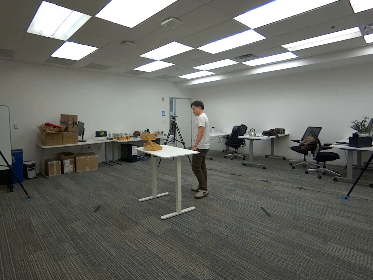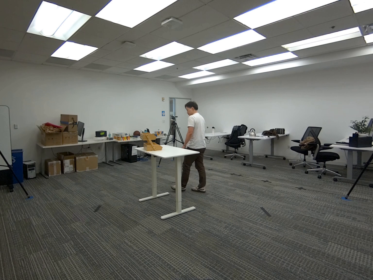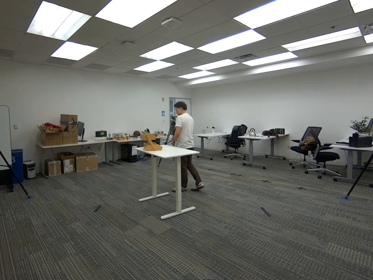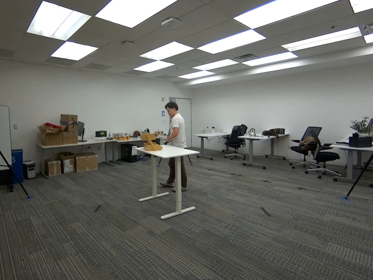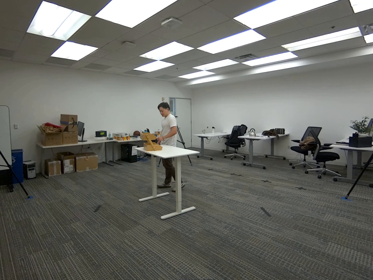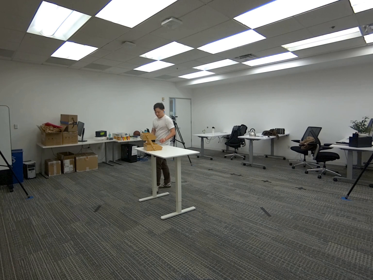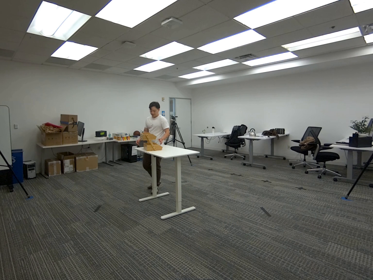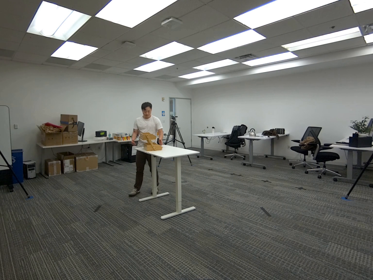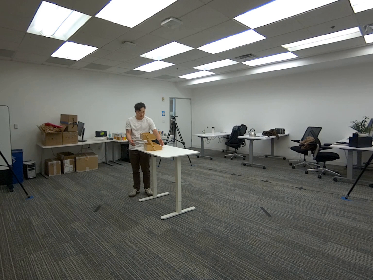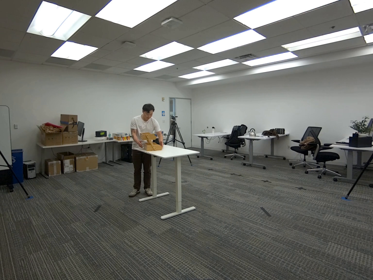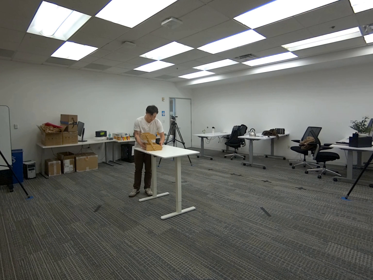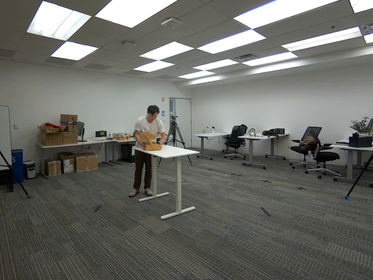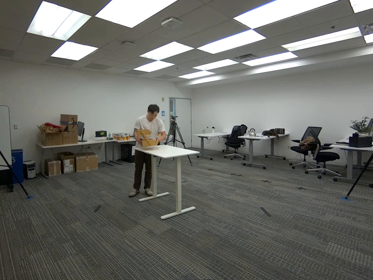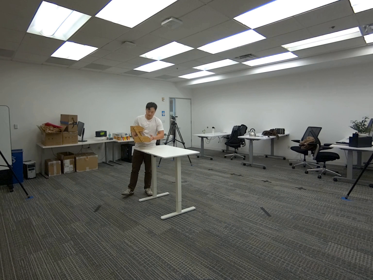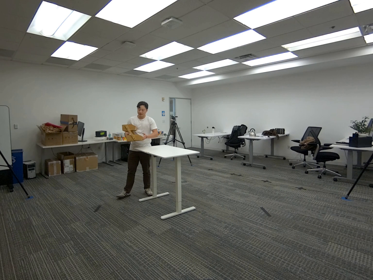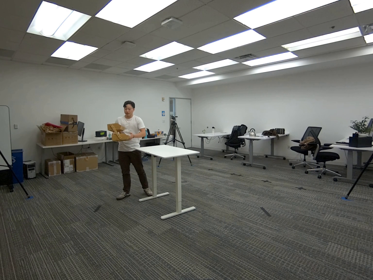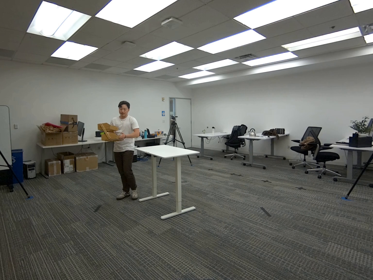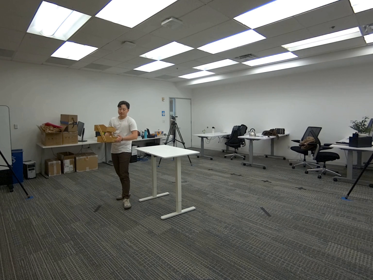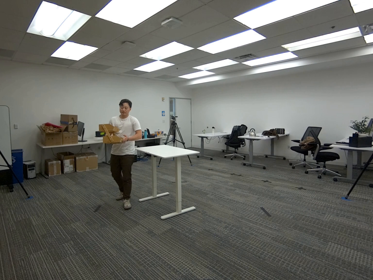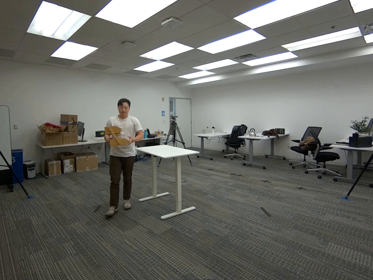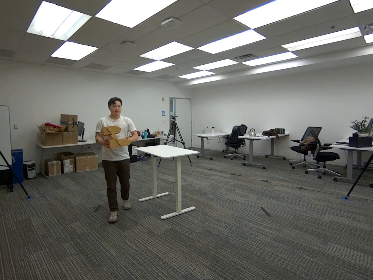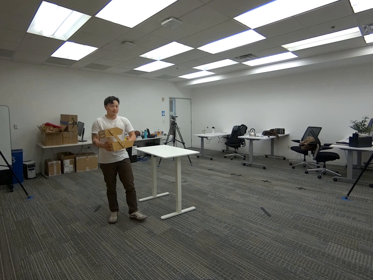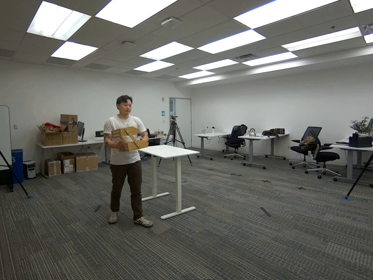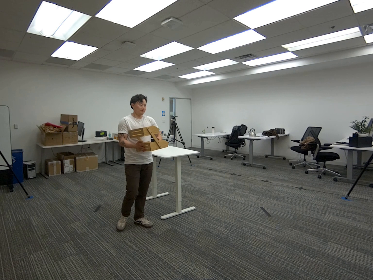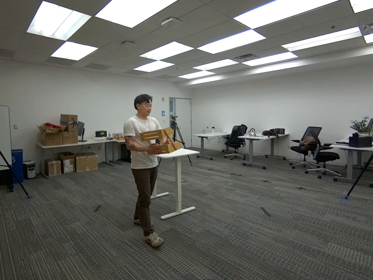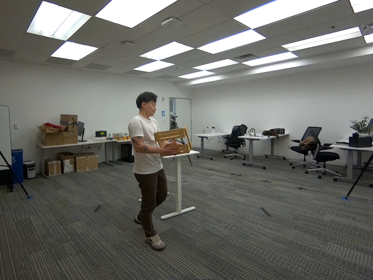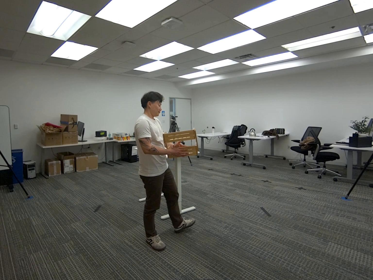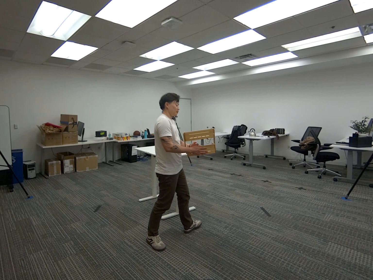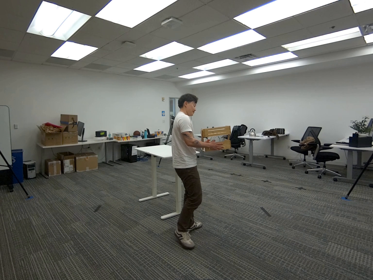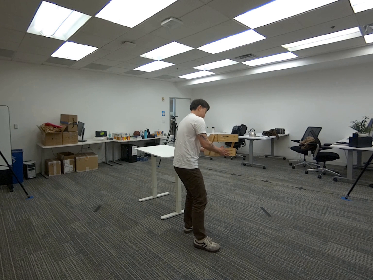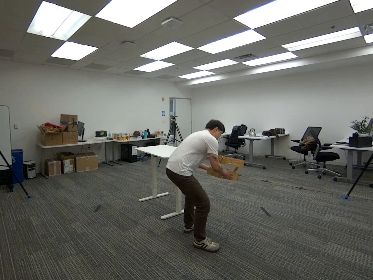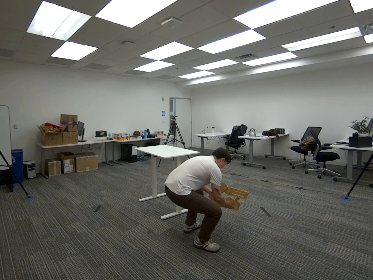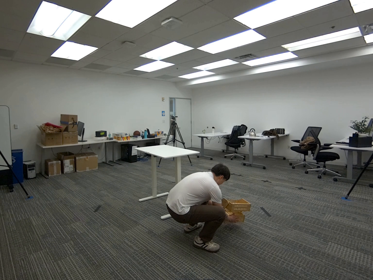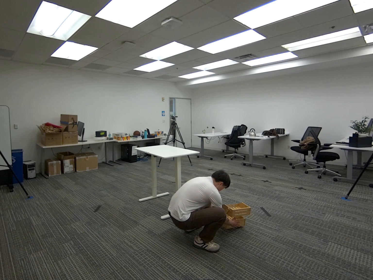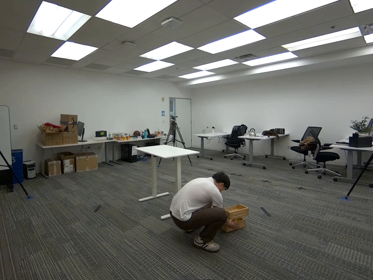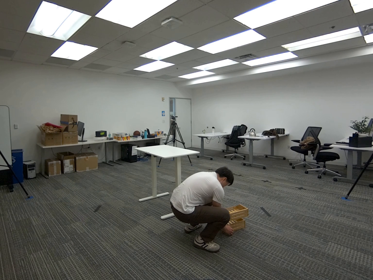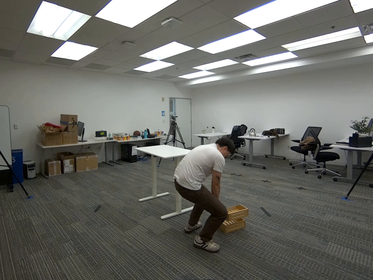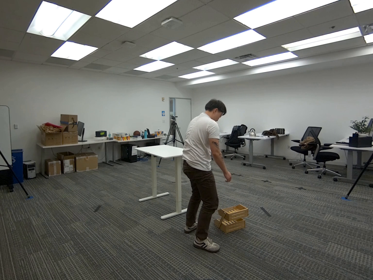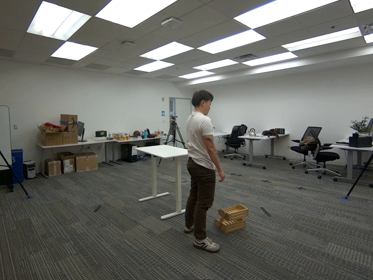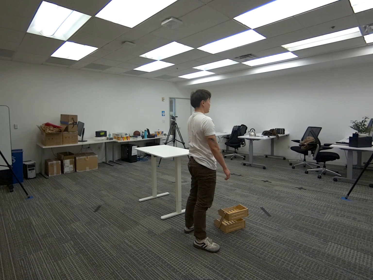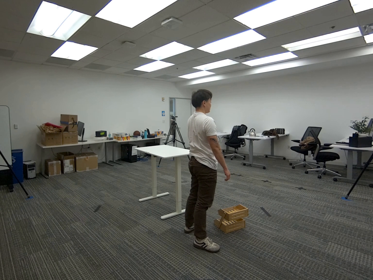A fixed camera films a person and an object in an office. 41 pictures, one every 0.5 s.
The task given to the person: Walk over to the wooden crate on the white desk and pick up the wooden crate from the bottom shelf using both hands and place on the ground.
